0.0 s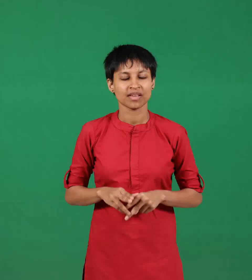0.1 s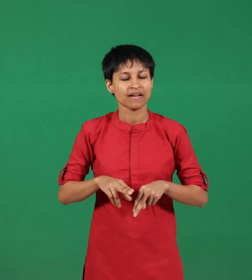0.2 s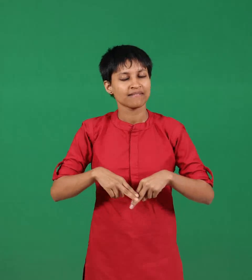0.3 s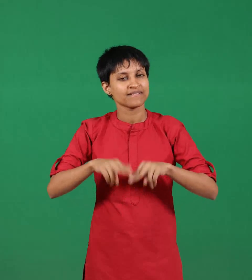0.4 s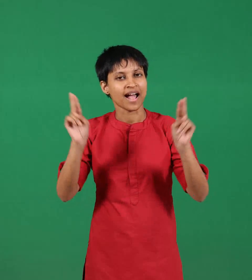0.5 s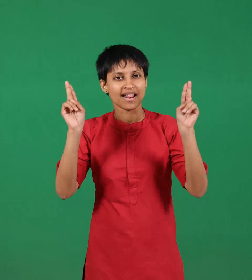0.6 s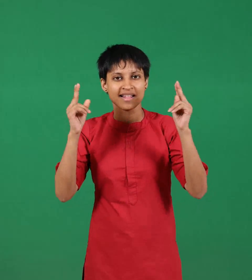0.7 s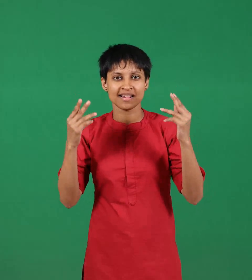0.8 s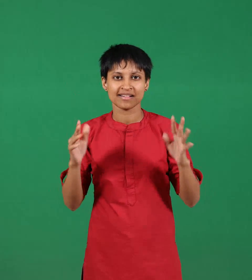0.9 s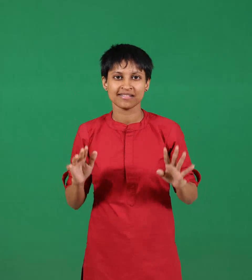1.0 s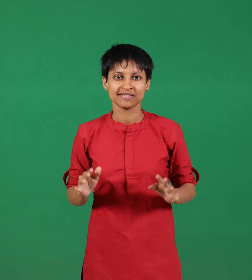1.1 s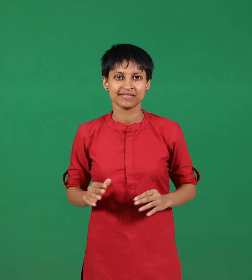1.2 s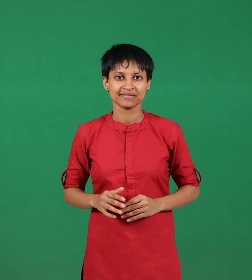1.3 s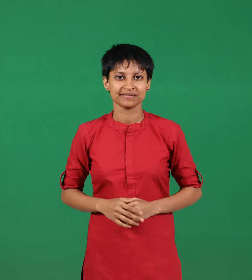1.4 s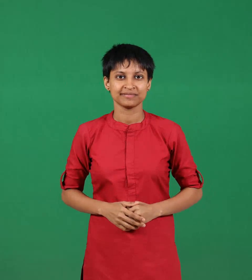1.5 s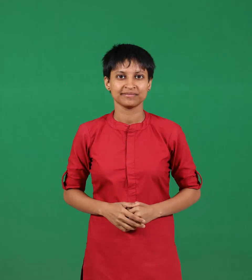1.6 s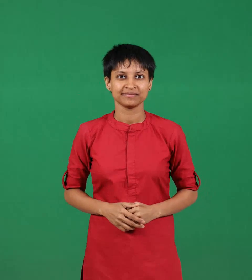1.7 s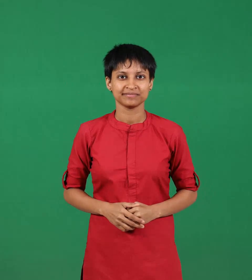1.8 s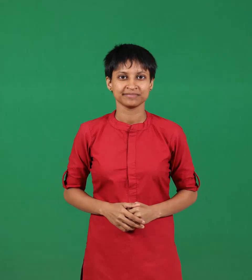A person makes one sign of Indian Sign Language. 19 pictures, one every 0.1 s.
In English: final
